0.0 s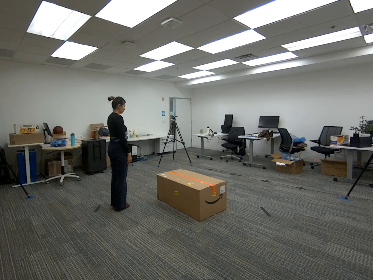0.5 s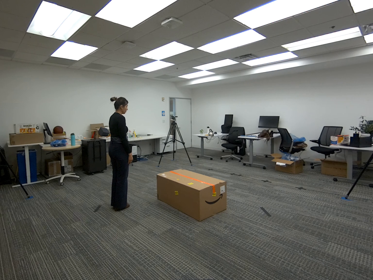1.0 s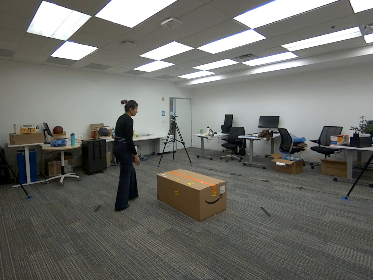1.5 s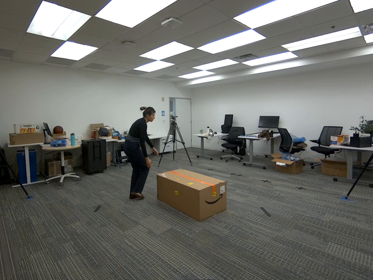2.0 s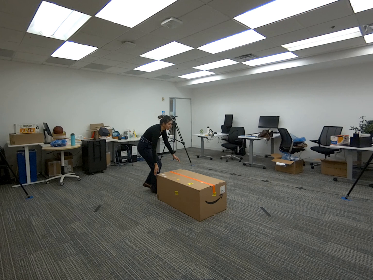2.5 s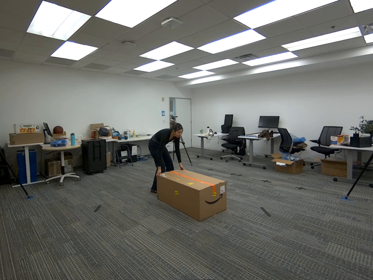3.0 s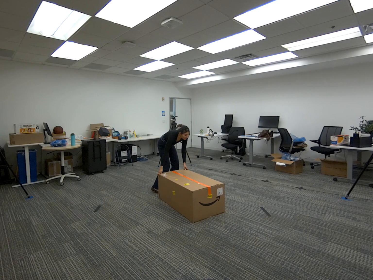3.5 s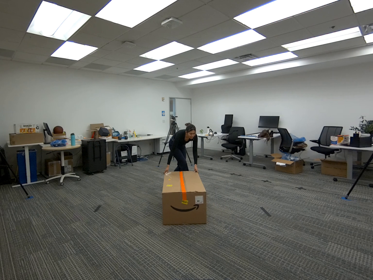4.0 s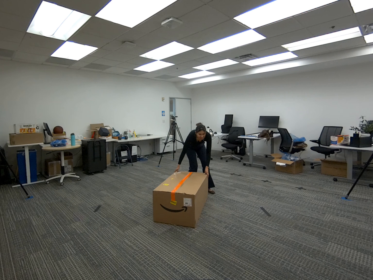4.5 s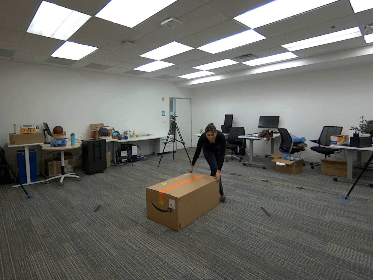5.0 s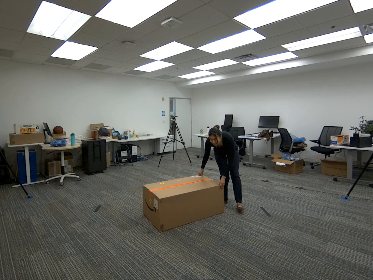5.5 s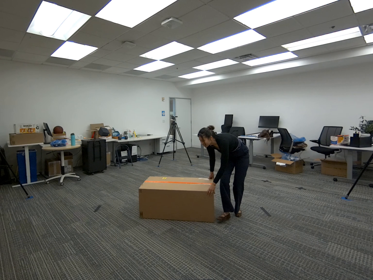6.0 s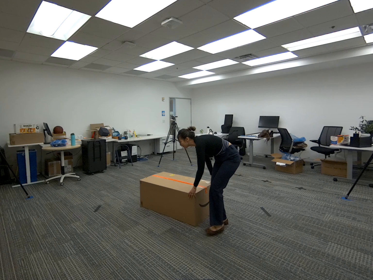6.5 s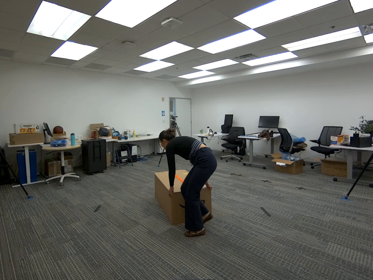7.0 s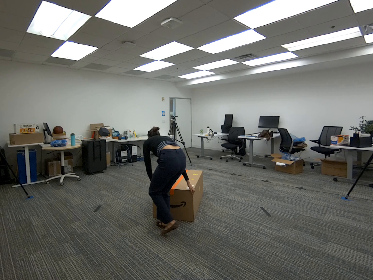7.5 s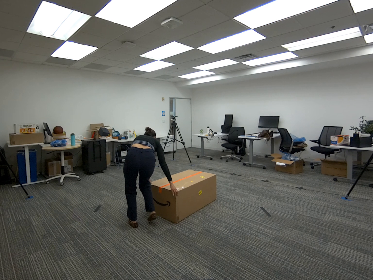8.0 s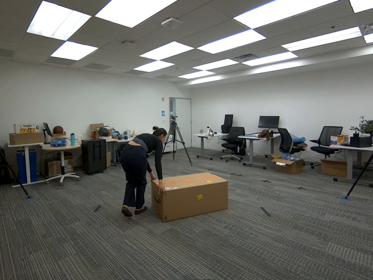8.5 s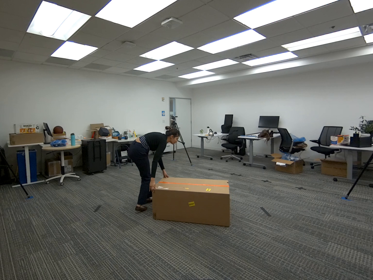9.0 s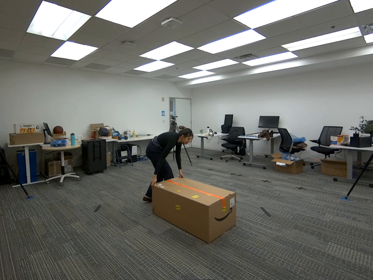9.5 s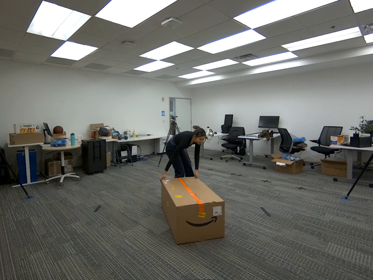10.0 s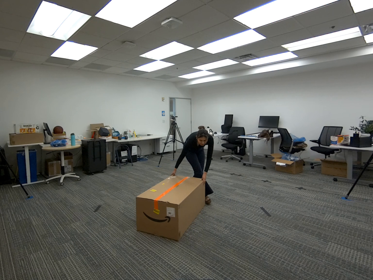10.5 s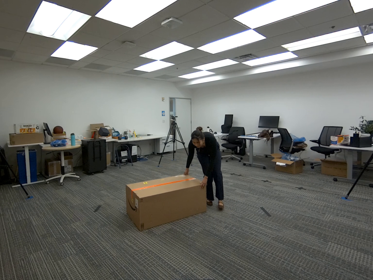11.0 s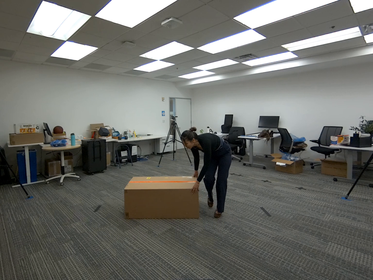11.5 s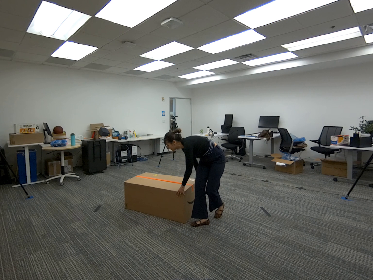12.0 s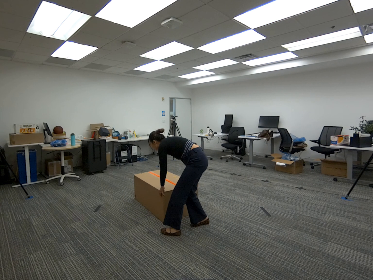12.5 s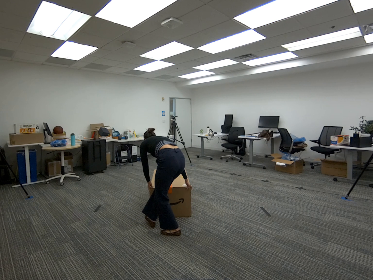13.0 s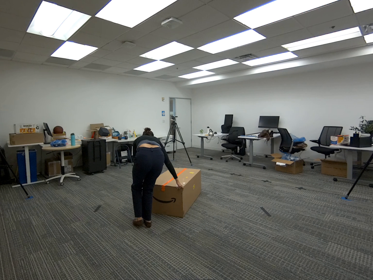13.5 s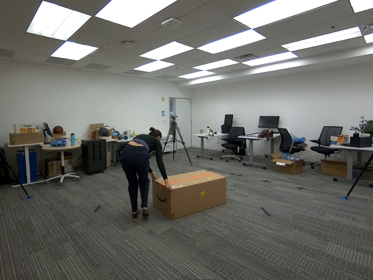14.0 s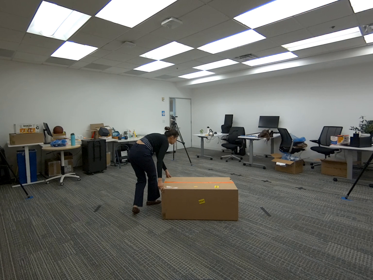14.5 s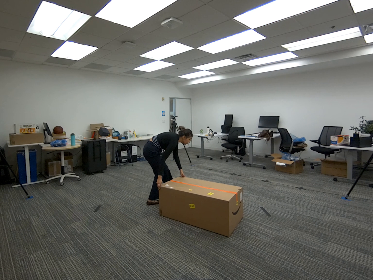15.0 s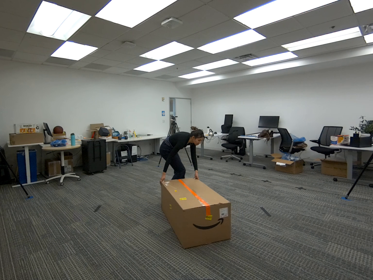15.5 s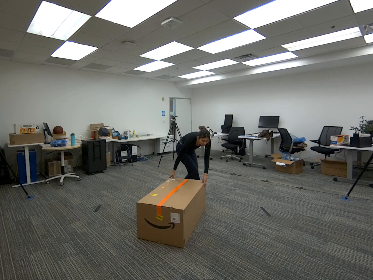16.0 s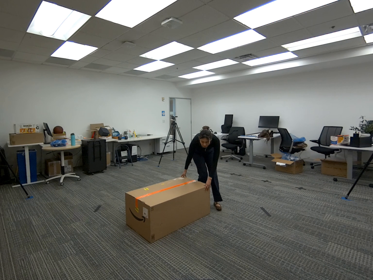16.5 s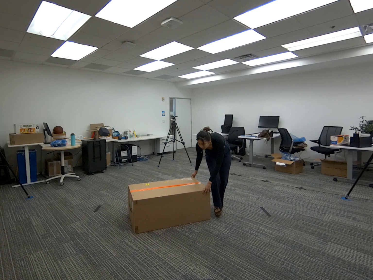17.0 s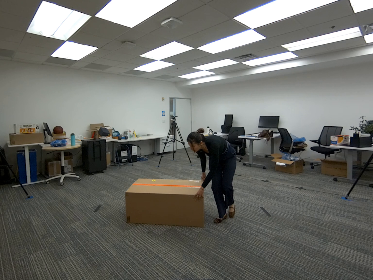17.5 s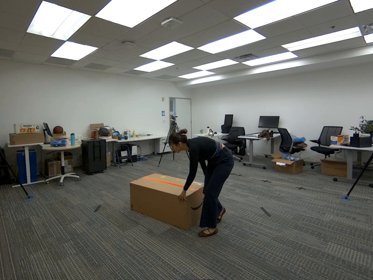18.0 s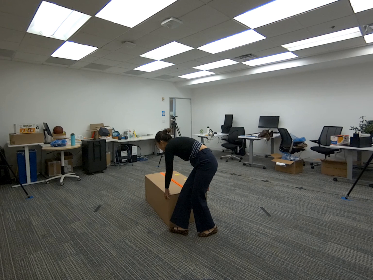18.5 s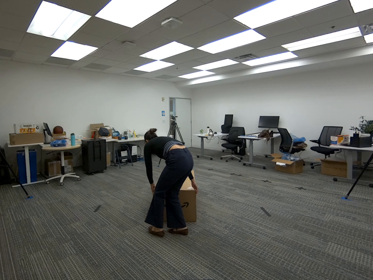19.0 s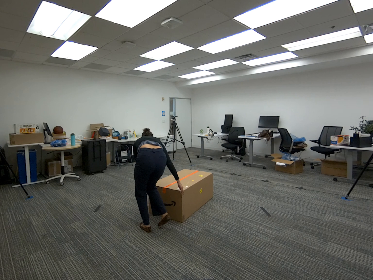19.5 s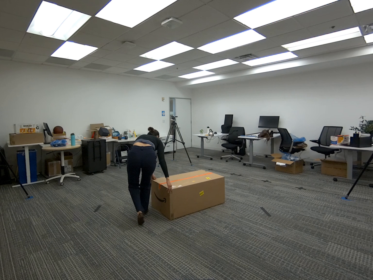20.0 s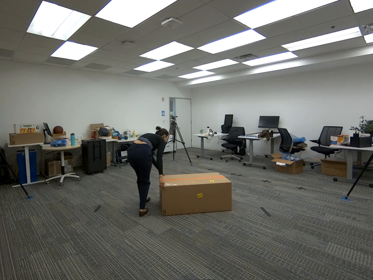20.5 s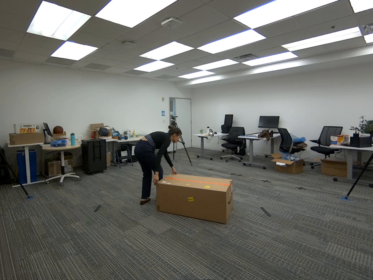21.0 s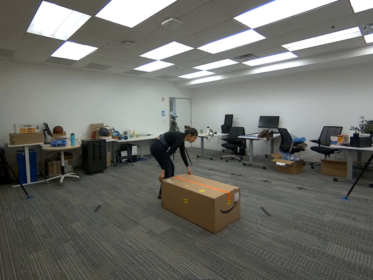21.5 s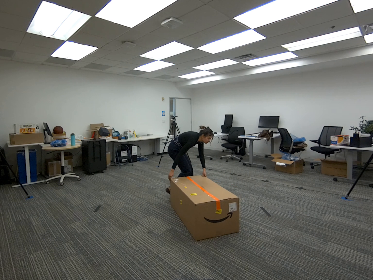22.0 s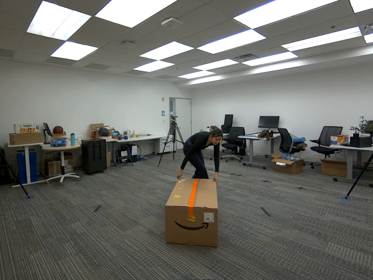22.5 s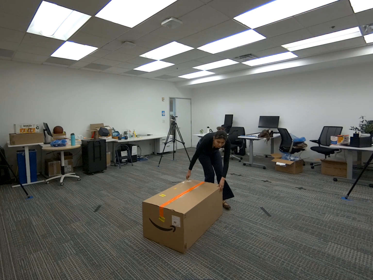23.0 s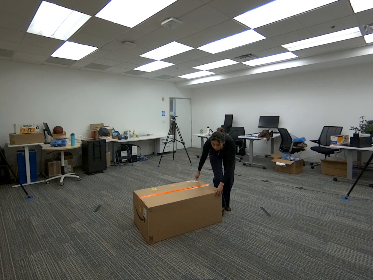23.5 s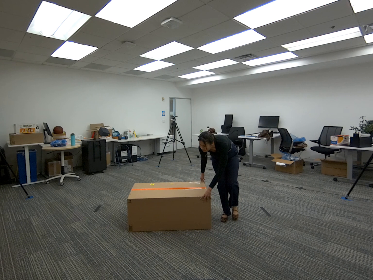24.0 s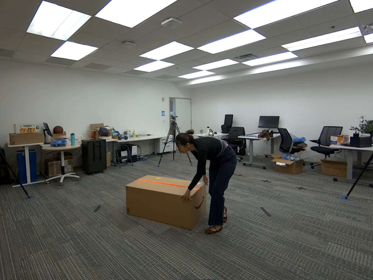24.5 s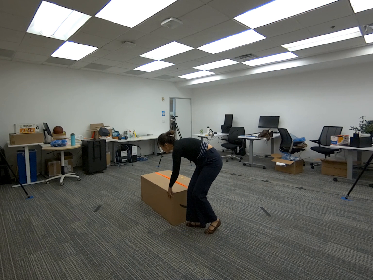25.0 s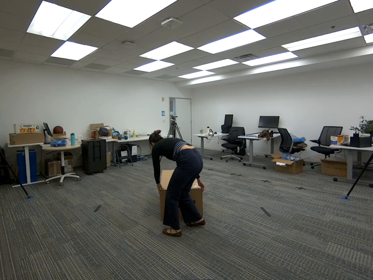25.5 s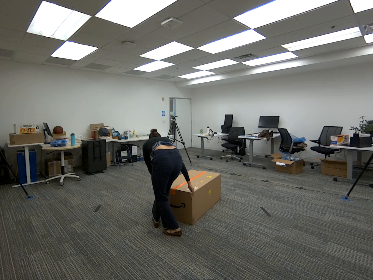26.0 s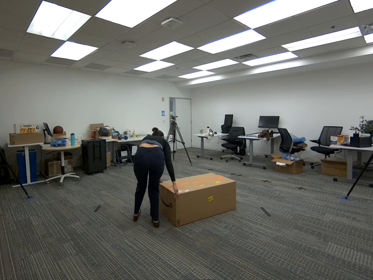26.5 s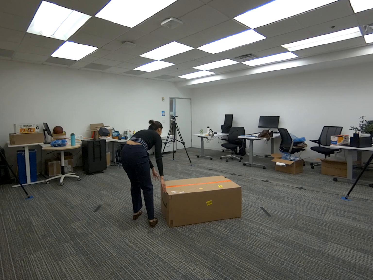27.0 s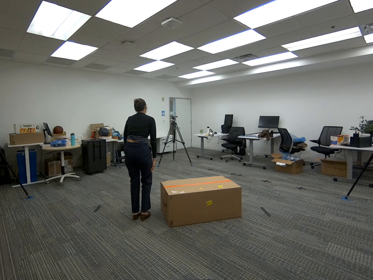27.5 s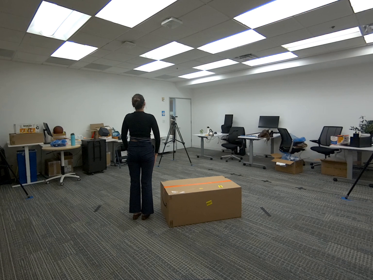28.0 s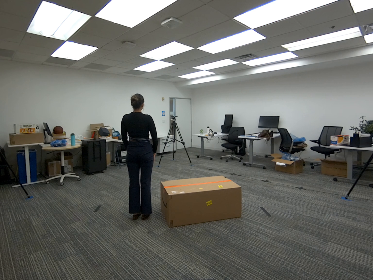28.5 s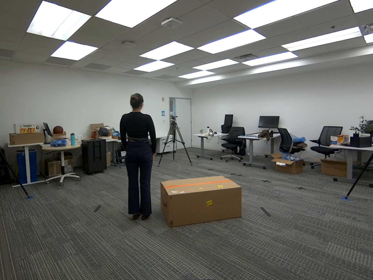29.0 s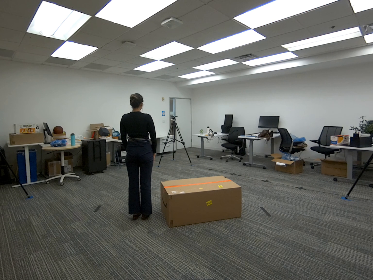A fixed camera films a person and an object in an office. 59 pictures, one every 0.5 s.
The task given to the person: Walk to the giant cardboard box and place both hands on it. Keeping the box on the ground, rotate it in place without lifting it. Continue rotating the box until you are finished.
